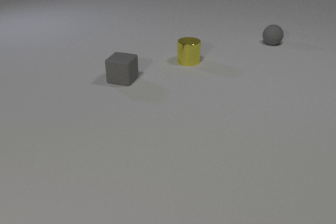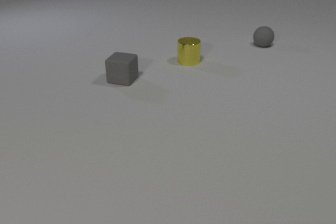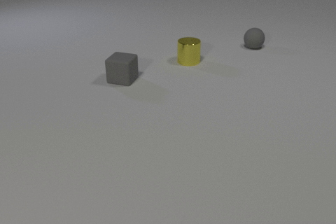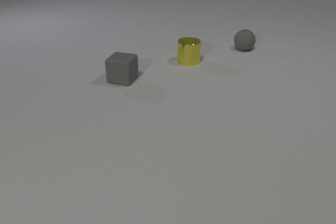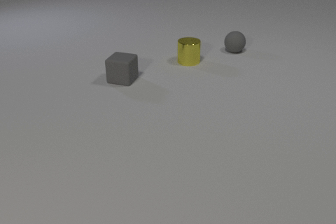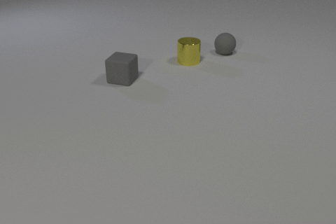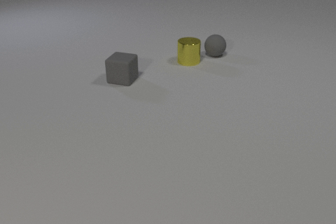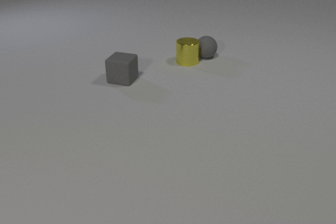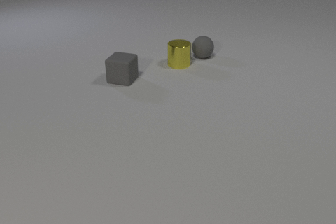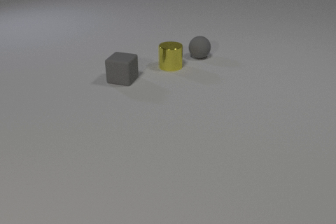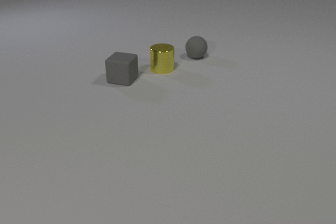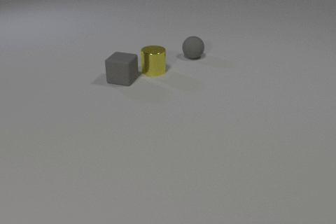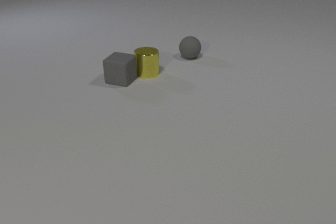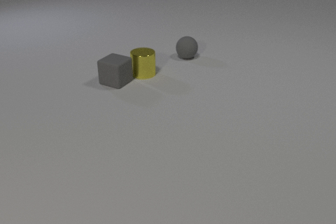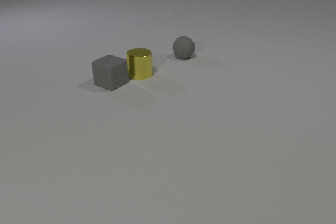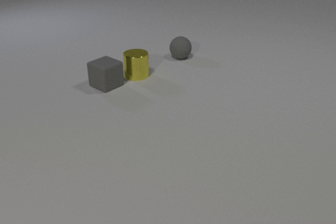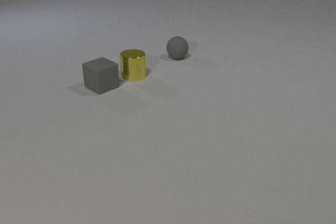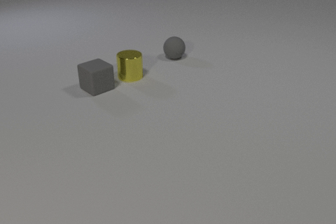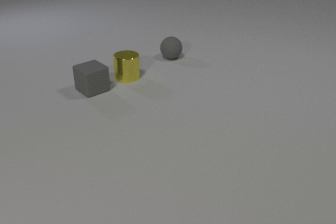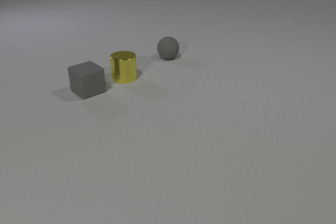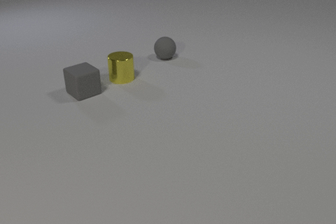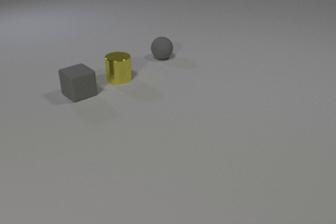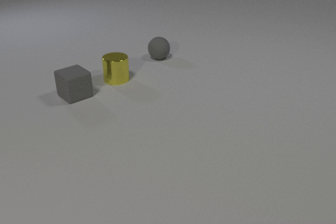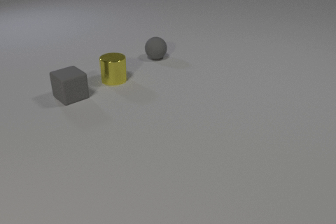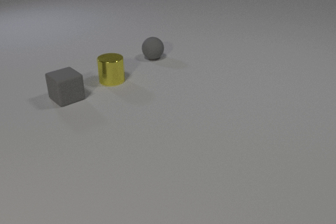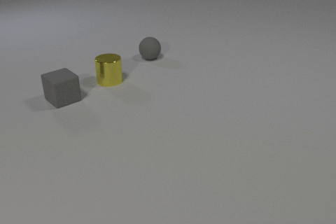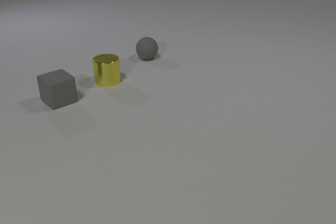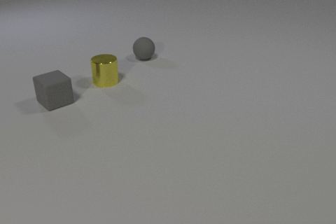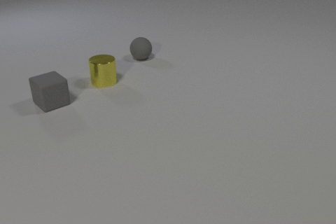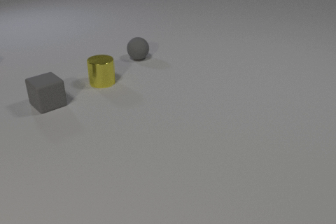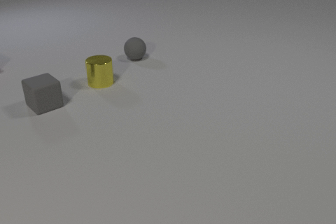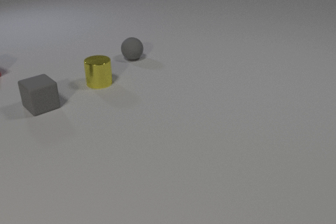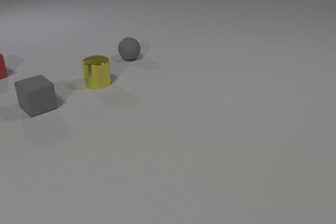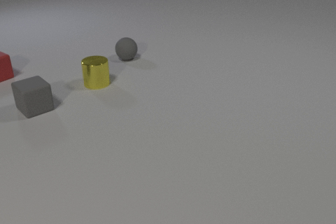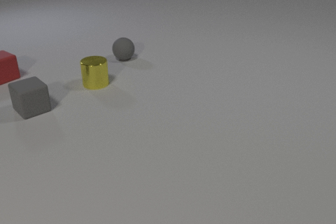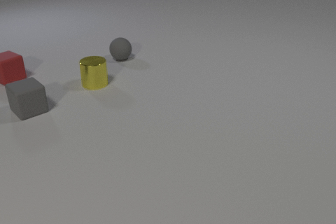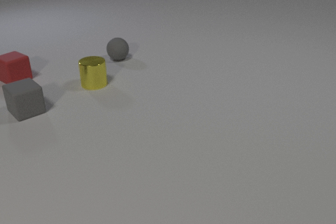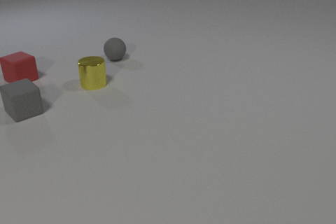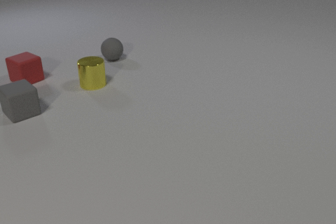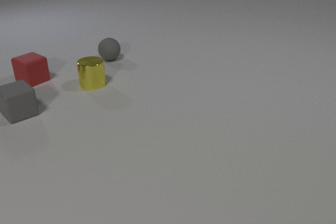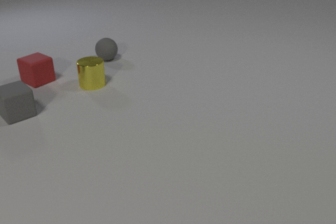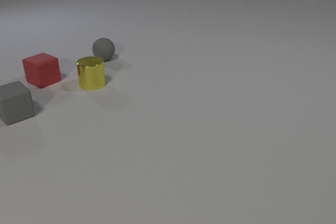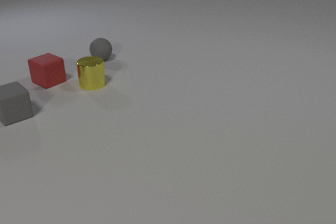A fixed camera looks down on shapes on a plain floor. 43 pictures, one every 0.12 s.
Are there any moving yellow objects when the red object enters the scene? yes.
How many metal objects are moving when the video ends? 0.
What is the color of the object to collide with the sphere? yellow.
0.00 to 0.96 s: The gray rubber sphere rolls to the left and toward the camera. The yellow metal cylinder slides to the left and toward the camera. The gray rubber sphere and the yellow metal cylinder collide.
0.96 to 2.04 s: The gray rubber sphere rolls to the left. The yellow metal cylinder slides to the left and toward the camera. The gray rubber cube slides to the left and toward the camera, spins clockwise seen from above by about 30 degrees, its near face sliding to the left. The yellow metal cylinder and the gray rubber cube collide.
2.04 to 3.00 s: The gray rubber sphere rolls to the left. The yellow metal cylinder slides to the left. The gray rubber cube slides to the left and toward the camera.
3.00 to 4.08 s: The gray rubber sphere rolls to the left. The yellow metal cylinder slides to the left. The gray rubber cube slides to the left and toward the camera. The red rubber cube comes in at the left edge, slides to the right and toward the camera.
4.08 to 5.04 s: The gray rubber sphere rolls to the left. The gray rubber cube slides to the left. The red rubber cube slides to the right and toward the camera.
